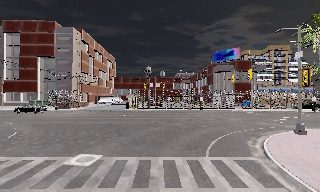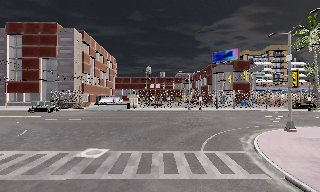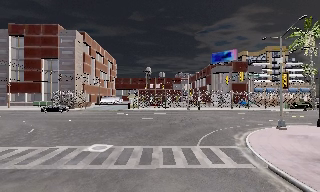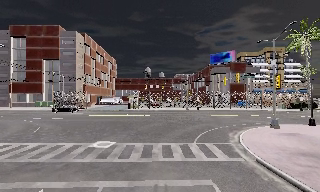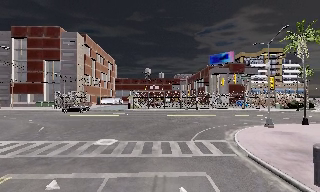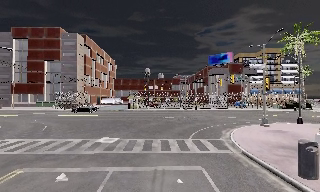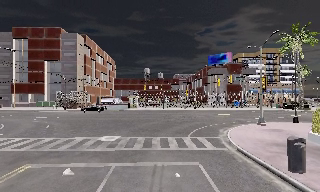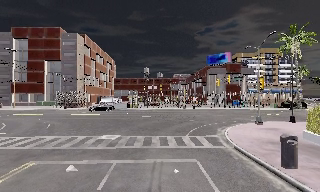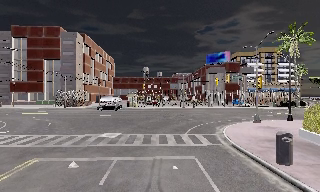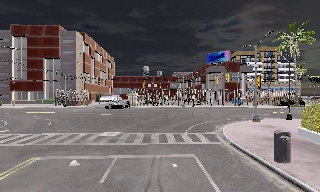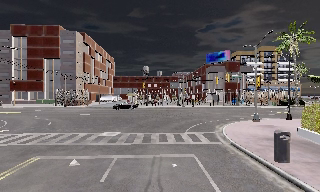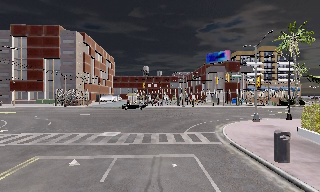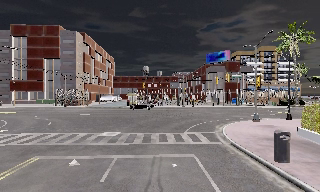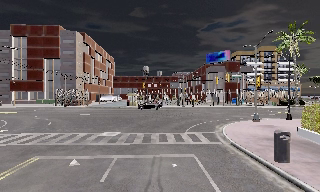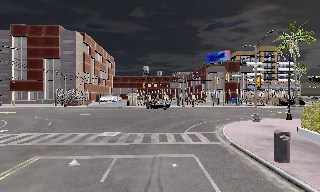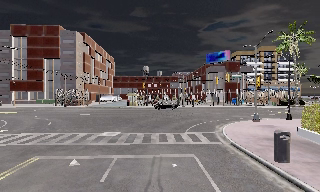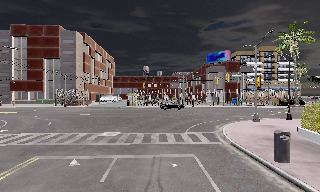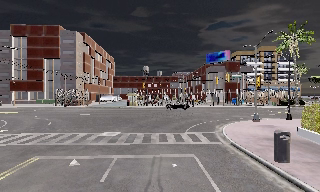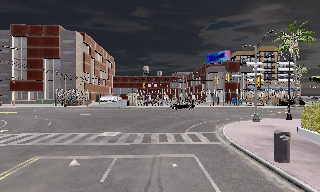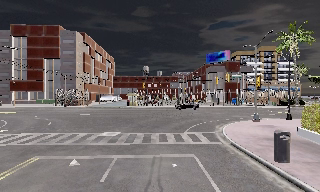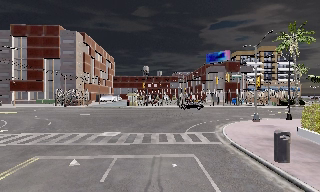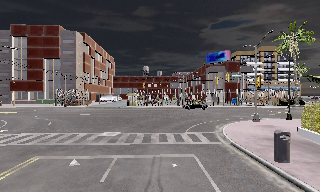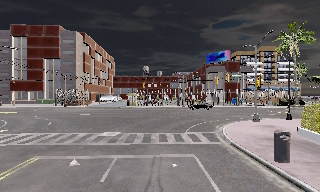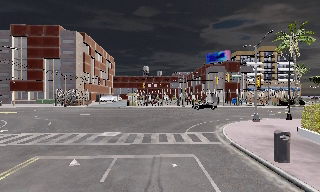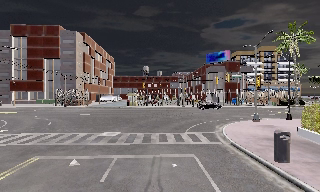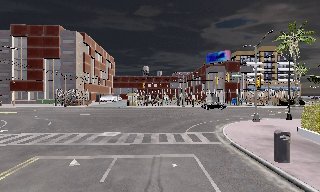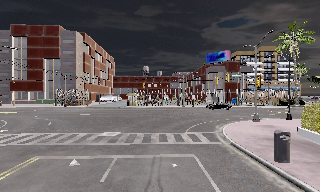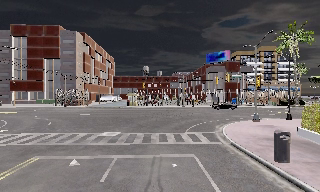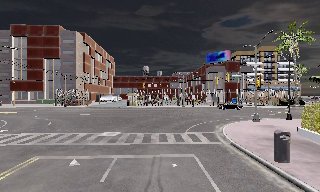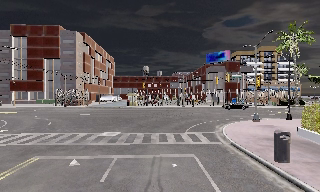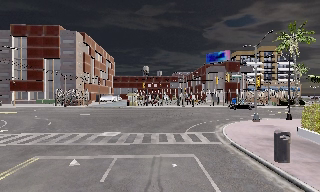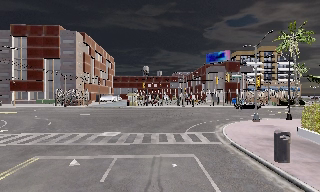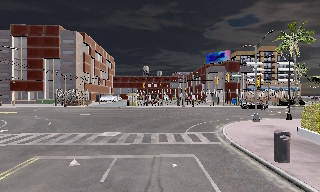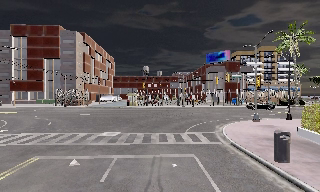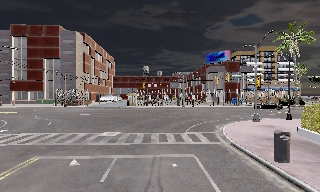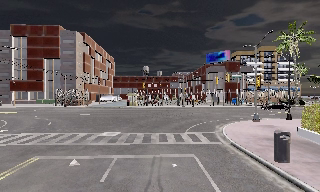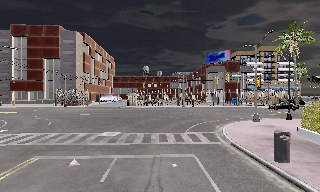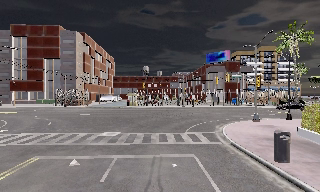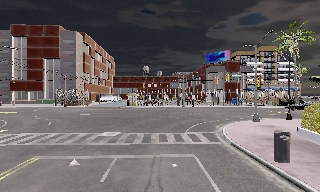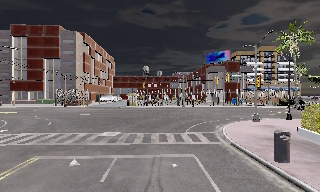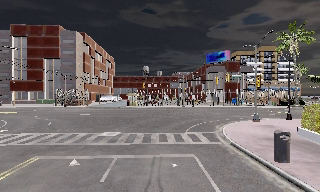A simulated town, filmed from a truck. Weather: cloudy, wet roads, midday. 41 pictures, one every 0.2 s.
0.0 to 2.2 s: The camera travels backward, about 4.5 m, so what stands in front gets smaller. It loses speed.
2.2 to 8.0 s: The camera keeps its place and its aim.
The film runs backward here.
